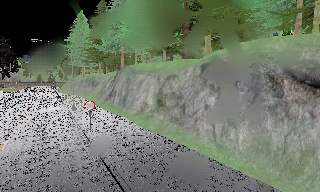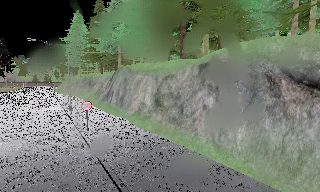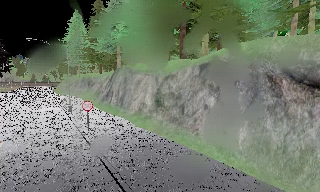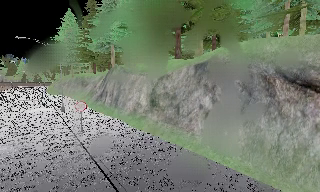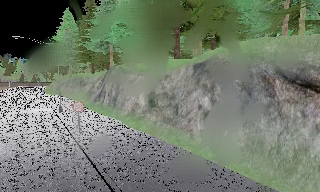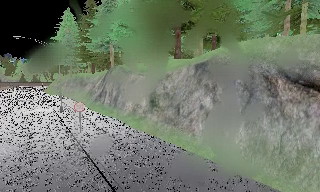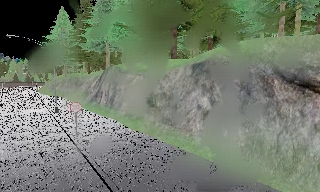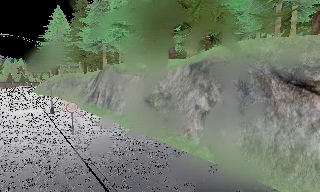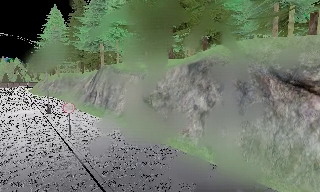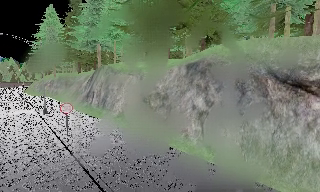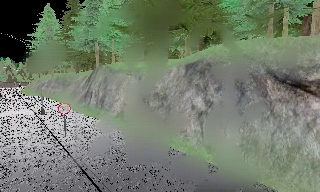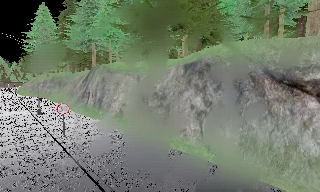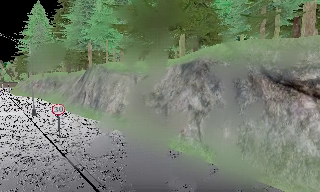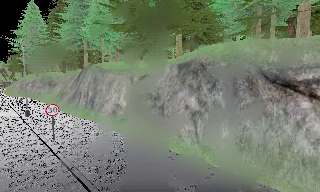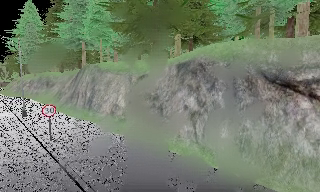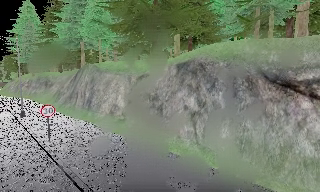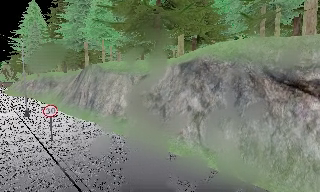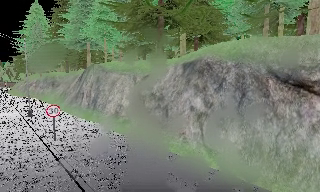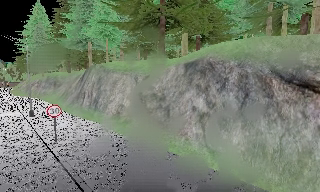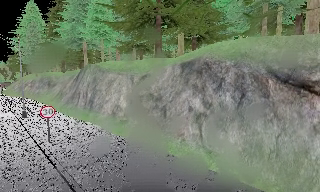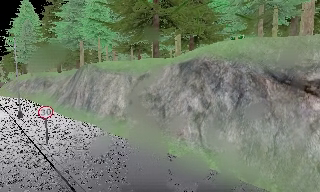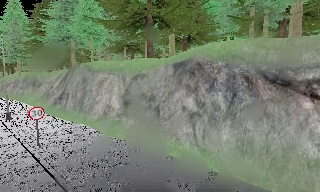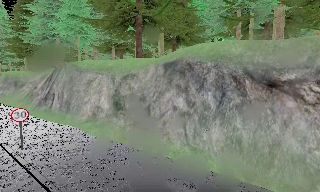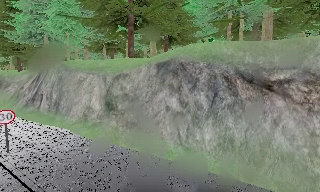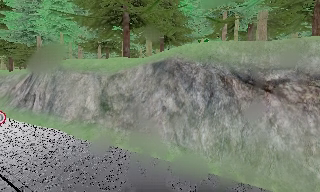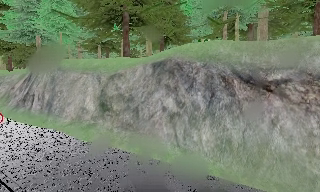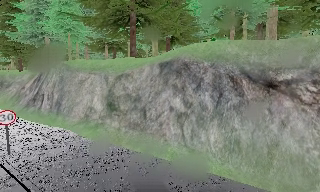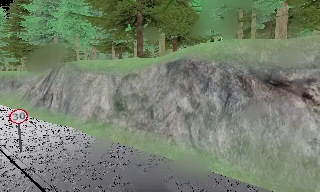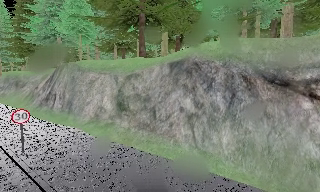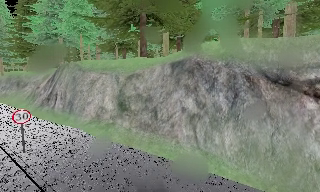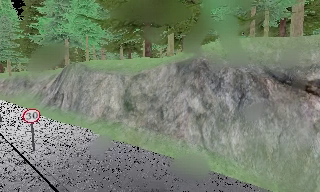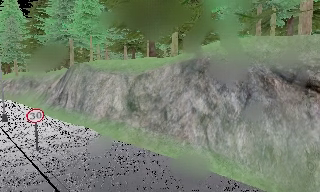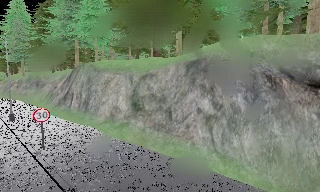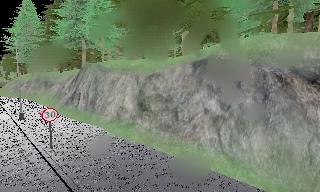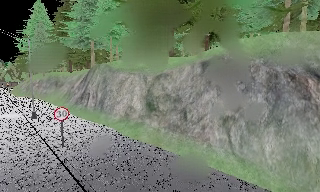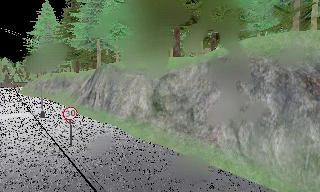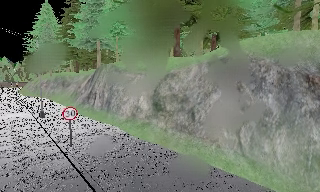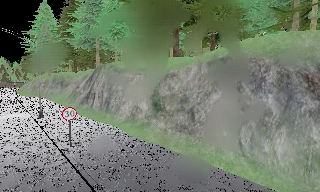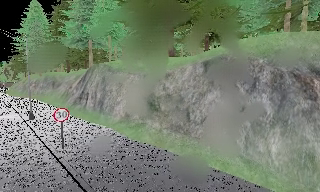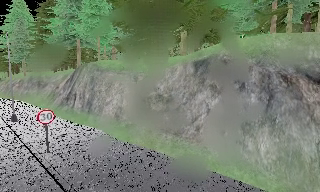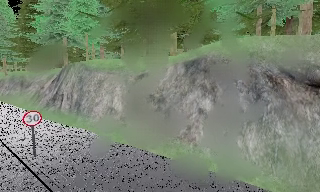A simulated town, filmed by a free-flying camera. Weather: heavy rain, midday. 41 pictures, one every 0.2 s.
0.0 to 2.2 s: The camera travels to its left, about 1 m.
2.2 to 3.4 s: The camera travels forward, about 0.5 m, so what stands in front looms larger.
3.4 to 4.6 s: The scene slides to the left, as the camera pans about 10 degrees to its right.
4.6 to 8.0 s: The camera travels to its left and forward, about 1.5 m, so close, fixed things drift to the right.
The film runs forward here.
